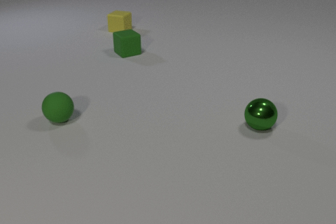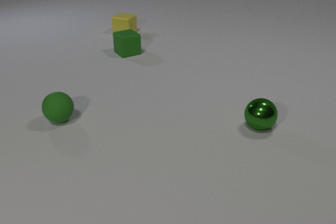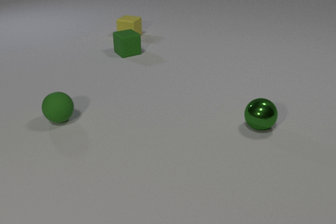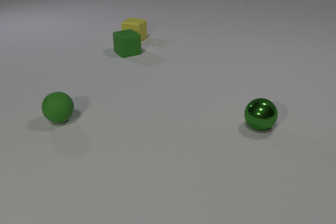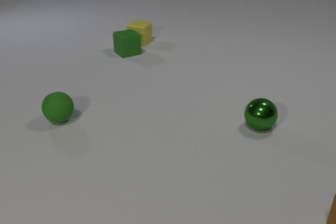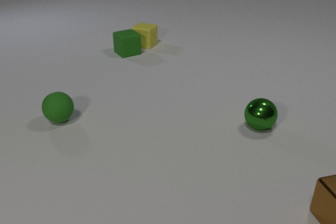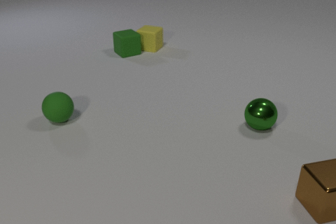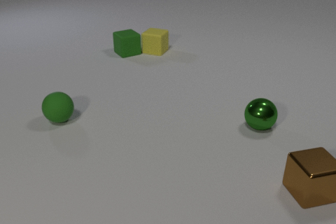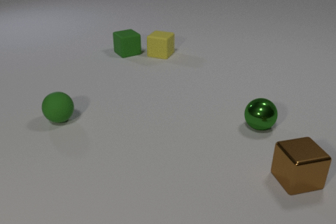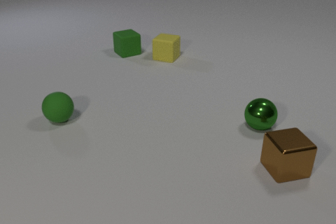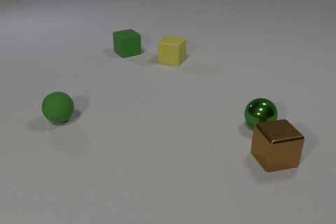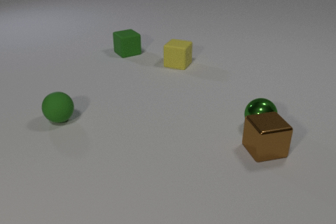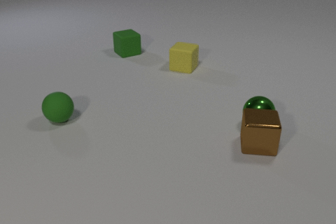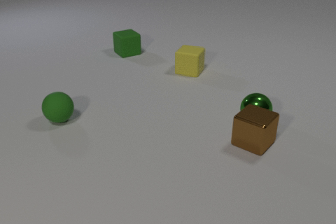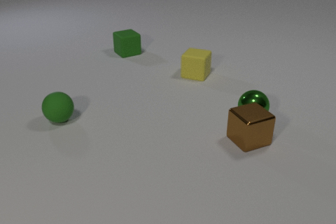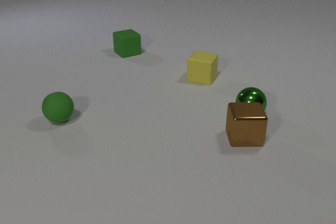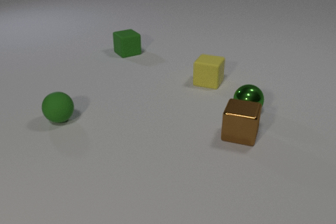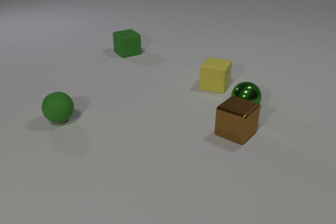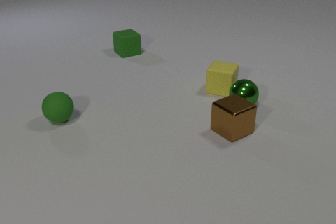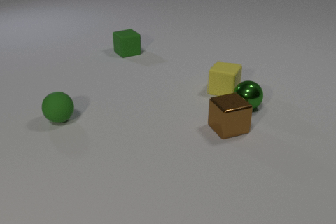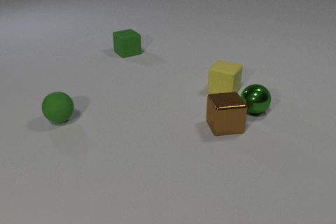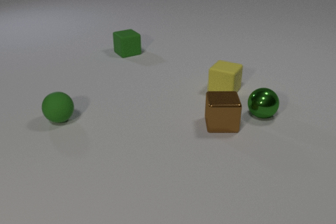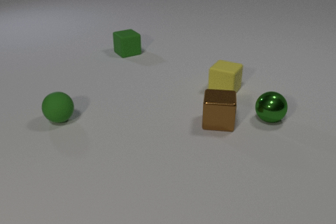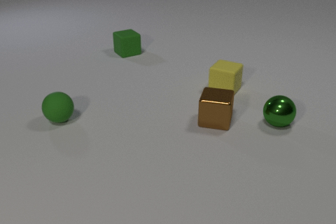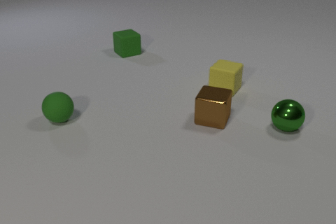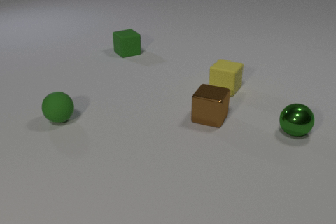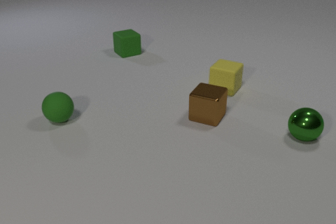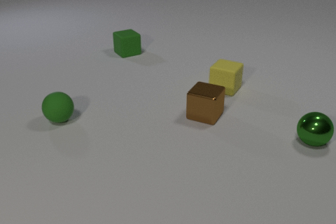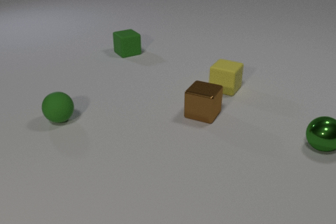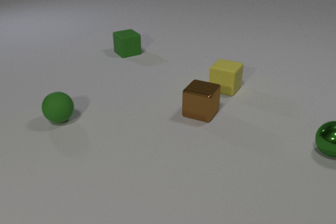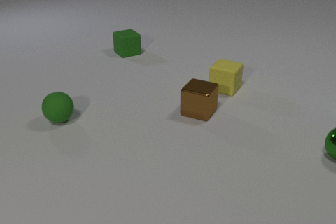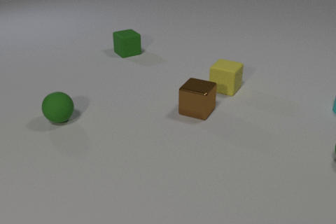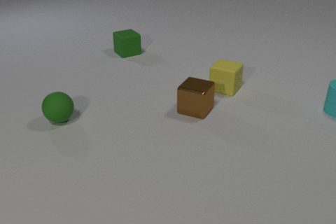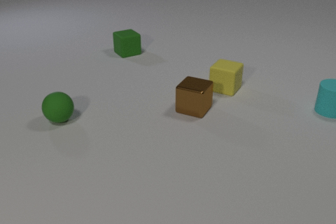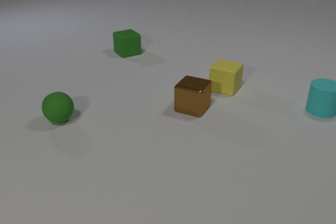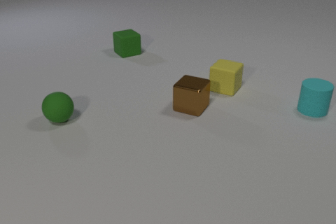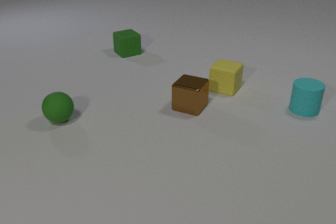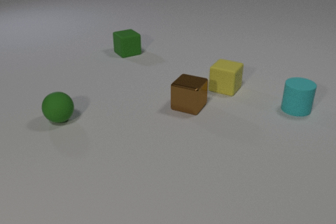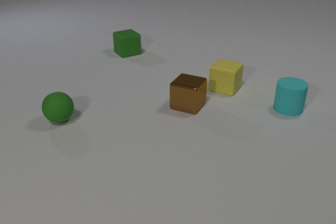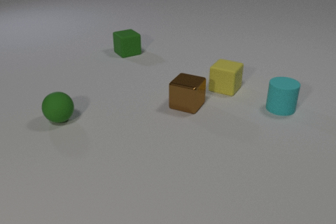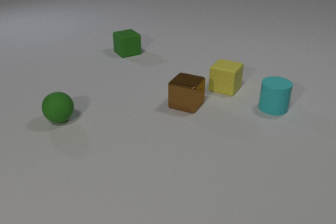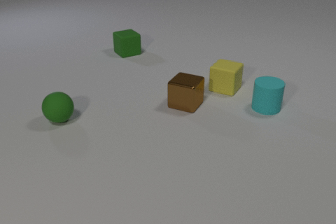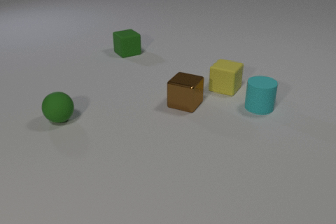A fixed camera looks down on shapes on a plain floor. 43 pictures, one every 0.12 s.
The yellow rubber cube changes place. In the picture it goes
toward the camera.
The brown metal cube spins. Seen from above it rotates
clockwise.
0.00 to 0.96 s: The brown metal cube comes in at the right edge, slides to the left and away from the camera. The yellow rubber cube slides toward the camera and to the right.
0.96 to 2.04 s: The brown metal cube slides away from the camera and to the left, spins so that its near face slides to the left, clockwise seen from above. The green metal sphere rolls away from the camera and to the left. The yellow rubber cube slides toward the camera and to the right. The brown metal cube and the green metal sphere collide.
2.04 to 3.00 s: The brown metal cube slides to the left and away from the camera, spins clockwise seen from above by about 75 degrees, its near face sliding to the left. The green metal sphere rolls to the right and toward the camera. The yellow rubber cube slides to the right. The green metal sphere and the yellow rubber cube collide.
3.00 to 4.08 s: The brown metal cube slides away from the camera and to the left. The green metal sphere rolls to the right and toward the camera, leaves at the right edge. The cyan rubber cylinder comes in at the right edge, slides to the left.
4.08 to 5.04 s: The brown metal cube slides away from the camera and to the left. The cyan rubber cylinder slides to the left.
What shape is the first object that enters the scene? cube.
Are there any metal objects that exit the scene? yes.
How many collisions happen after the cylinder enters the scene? 0.
